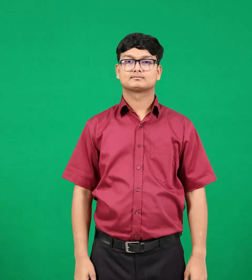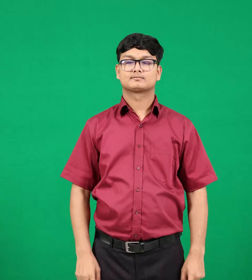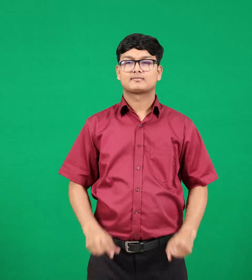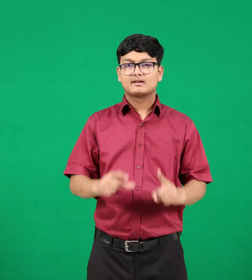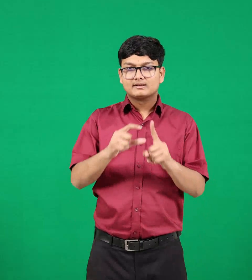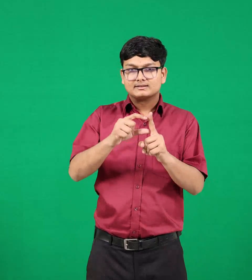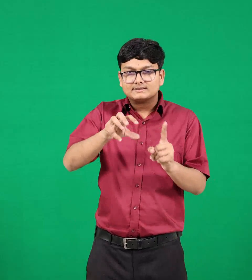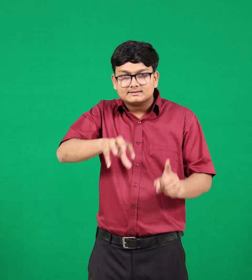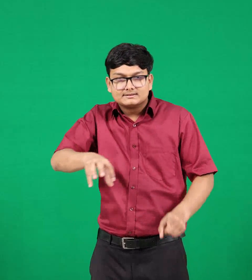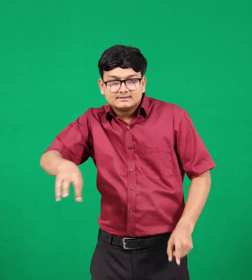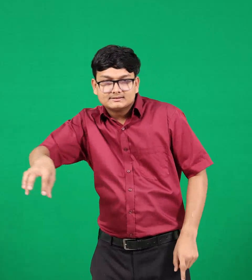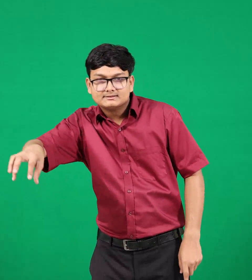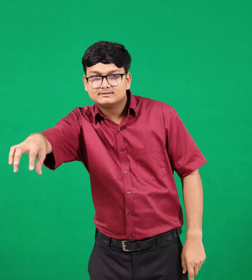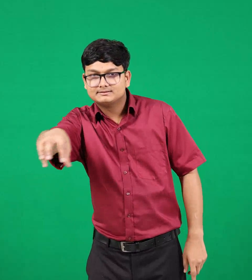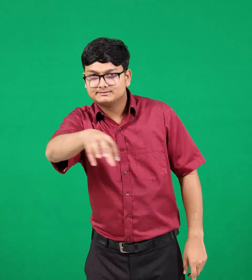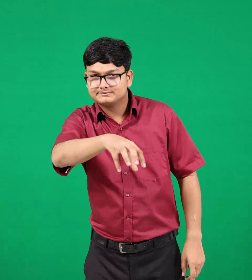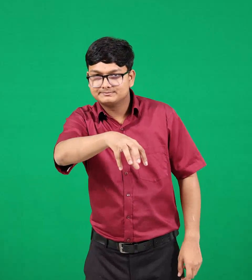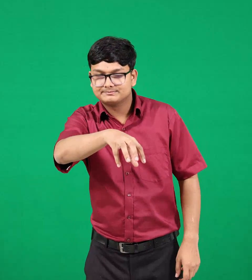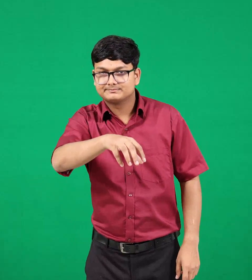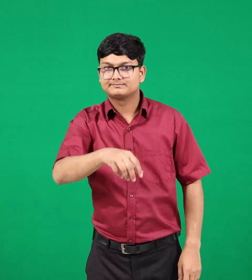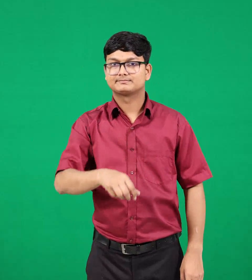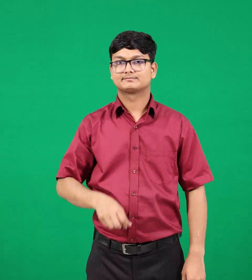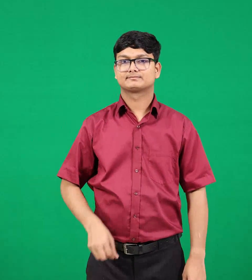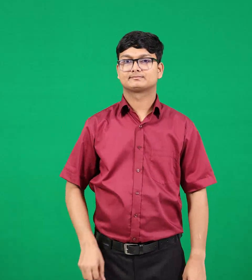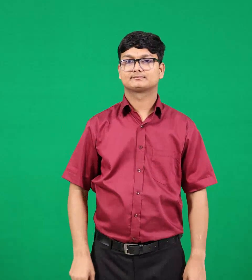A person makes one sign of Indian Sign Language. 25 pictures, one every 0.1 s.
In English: districts
